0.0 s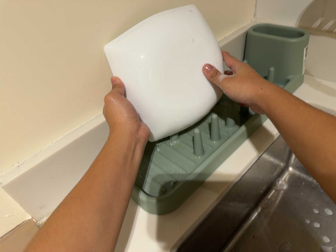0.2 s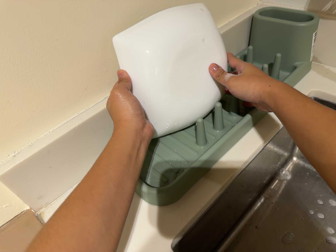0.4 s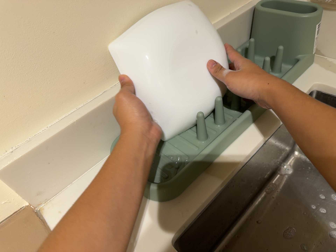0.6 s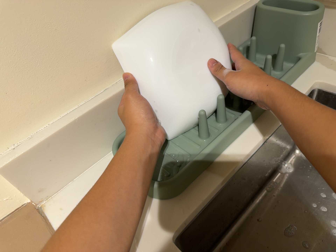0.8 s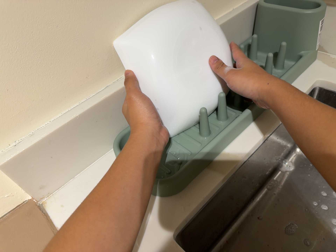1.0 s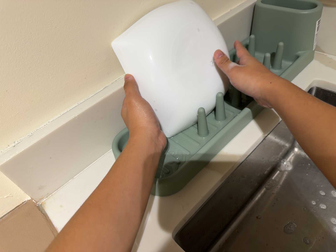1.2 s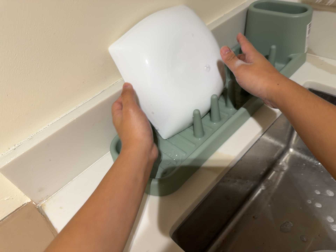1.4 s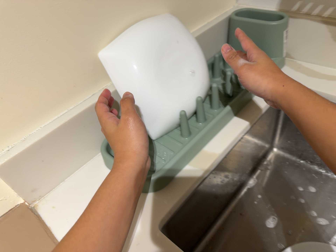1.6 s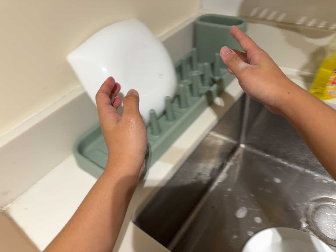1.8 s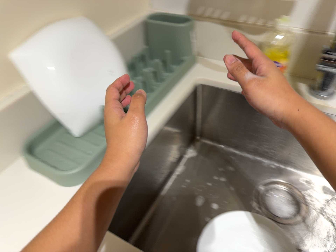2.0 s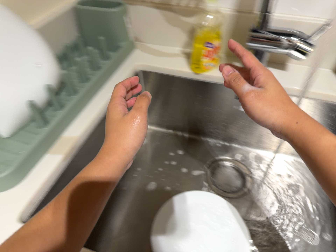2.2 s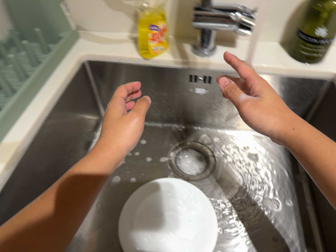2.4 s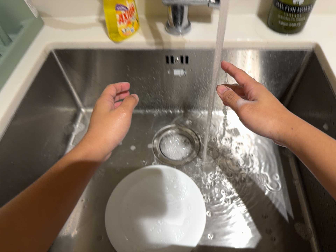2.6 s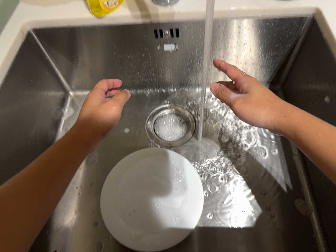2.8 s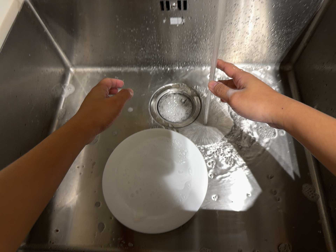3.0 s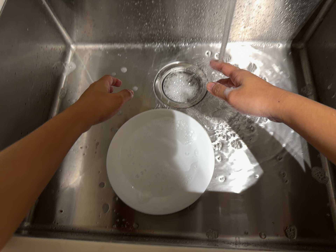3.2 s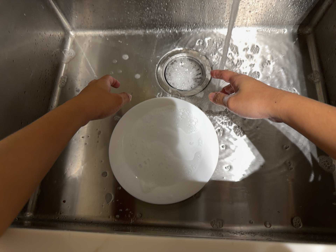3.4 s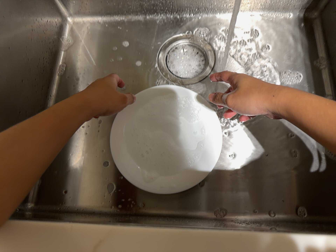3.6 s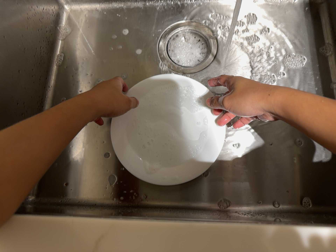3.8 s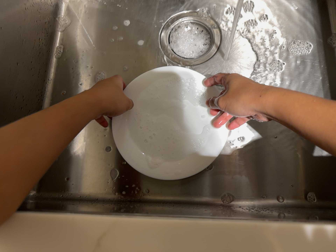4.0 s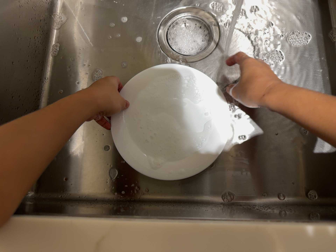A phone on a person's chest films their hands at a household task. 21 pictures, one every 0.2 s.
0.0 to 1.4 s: The camera shifts only a little, or ends up much as it began.
1.4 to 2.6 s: The camera swings to its right by about 30 degrees, and the scene slides to the left. It travels to its right, about 16 cm, so close, fixed things drift to the left. Its aim tips toward the bottom of its view by about 15 degrees, and the scene shifts upward. It rolls about its line of sight by about 25 degrees, and the scene rotates counterclockwise.
2.6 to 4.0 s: The camera travels forward, about 9 cm, so what stands in front looms larger. Its aim tips toward the bottom of its view by about 20 degrees, and the scene shifts upward.
The film runs forward here.
